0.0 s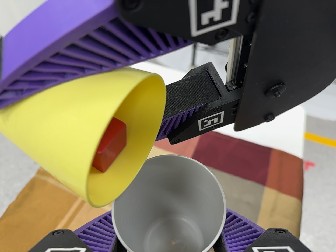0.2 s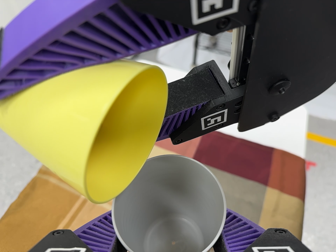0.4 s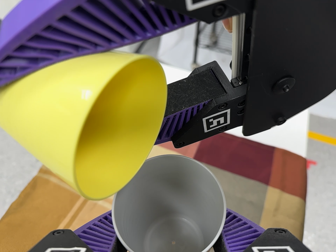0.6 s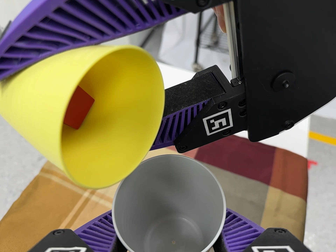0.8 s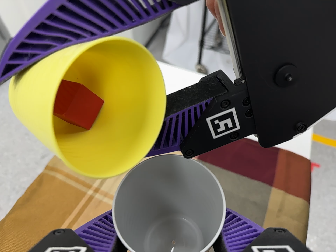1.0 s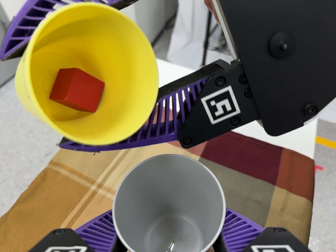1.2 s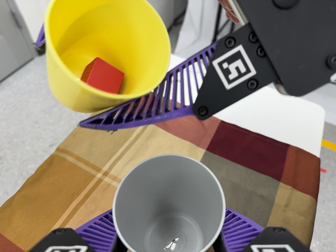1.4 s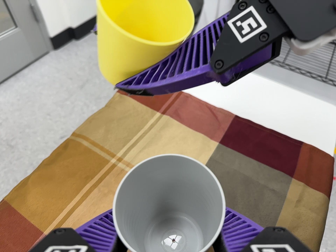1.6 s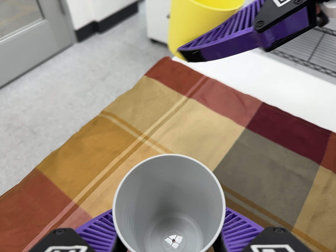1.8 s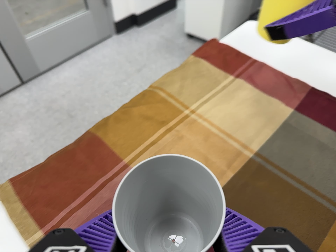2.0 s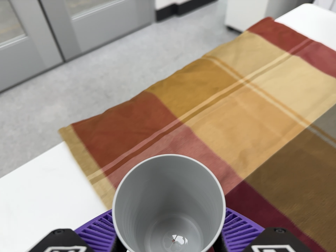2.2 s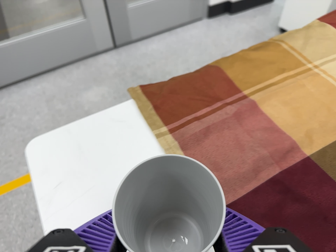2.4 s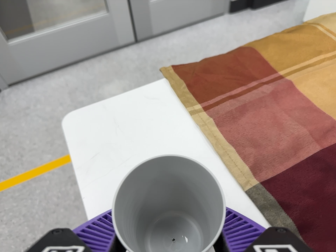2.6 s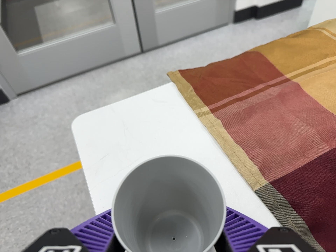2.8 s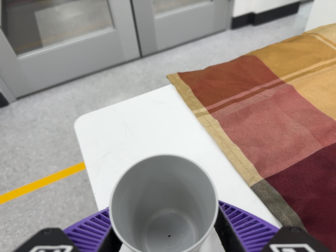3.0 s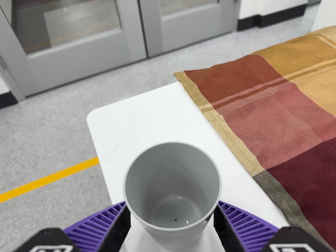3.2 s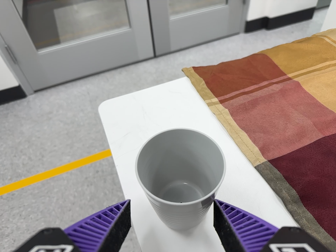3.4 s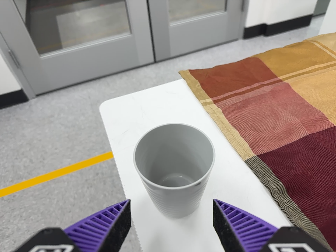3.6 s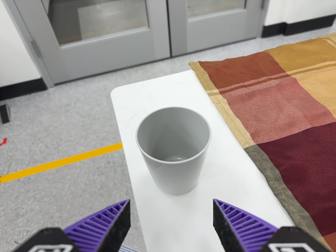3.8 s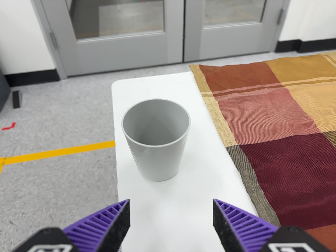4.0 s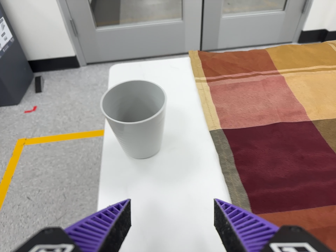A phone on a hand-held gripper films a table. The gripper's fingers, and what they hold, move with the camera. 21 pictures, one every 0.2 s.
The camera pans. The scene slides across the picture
to the right.
The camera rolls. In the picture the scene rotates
clockwise.
0.0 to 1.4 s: The camera shifts only a little, or ends up much as it began.
1.4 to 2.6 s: The scene slides to the right, as the camera pans about 25 degrees to its left. It travels toward the bottom of its view and to its left, about 28 cm, so close, fixed things drift upward. It rolls about its line of sight by about 20 degrees, and the scene rotates clockwise.
2.6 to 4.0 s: The camera pans to its left by about 10 degrees. It travels backward, toward the bottom of its view and to its right, about 16 cm, so what stands in front gets smaller. It rolls about its line of sight by about 15 degrees, and the scene rotates clockwise.
The film runs backward here.
